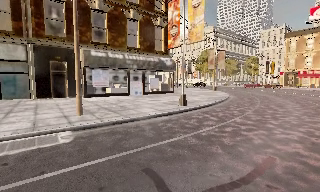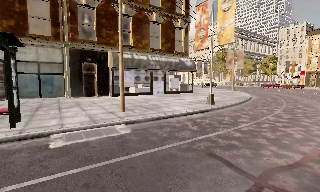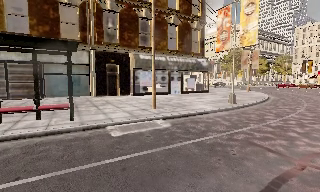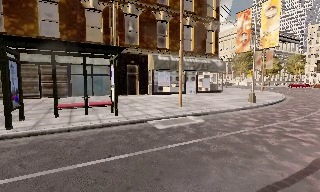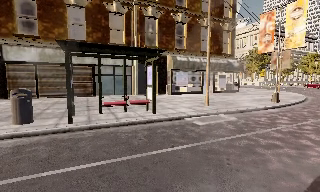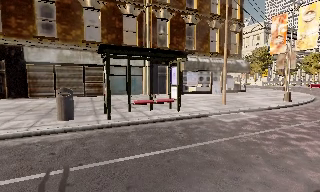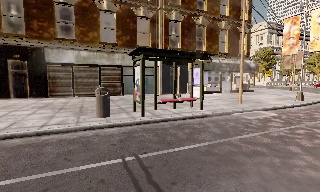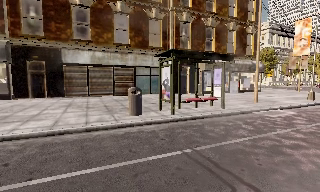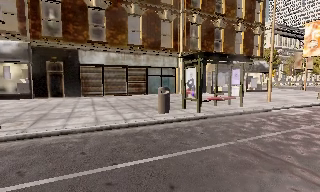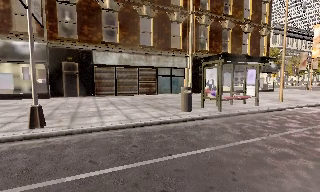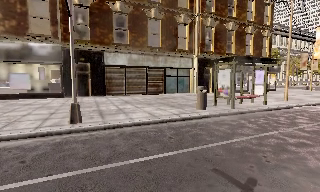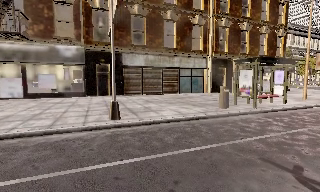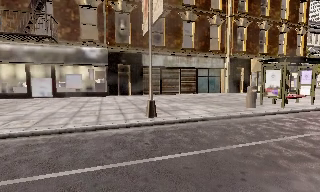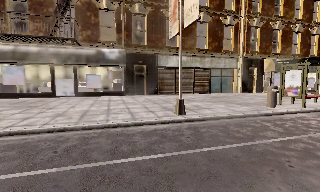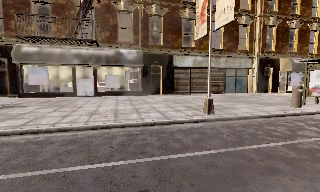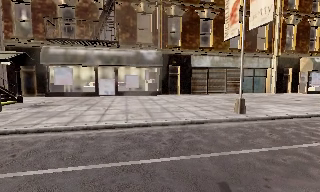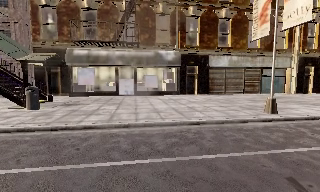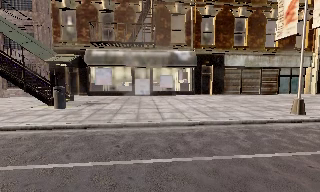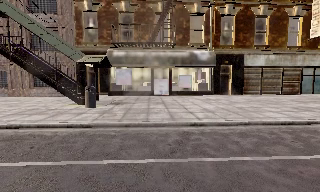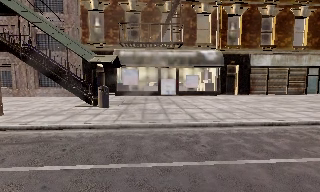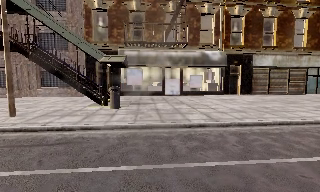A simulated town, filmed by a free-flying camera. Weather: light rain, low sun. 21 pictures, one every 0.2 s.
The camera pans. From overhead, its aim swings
counterclockwise.
The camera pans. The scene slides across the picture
to the right.
0.0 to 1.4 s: The scene slides to the right, as the camera pans about 15 degrees to its left. It travels to its left and backward, about 9 m, so close, fixed things drift to the right.
1.4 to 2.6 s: The camera travels to its left and backward, about 7 m, so close, fixed things drift to the right.
2.6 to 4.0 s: The camera pans to its left, which is counterclockwise from overhead, by about 10 degrees. It travels to its left, about 7 m, so close, fixed things drift to the right.
The film runs forward here.
